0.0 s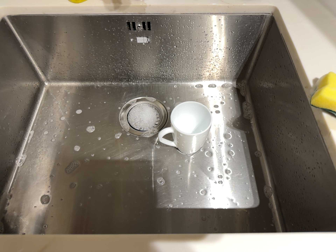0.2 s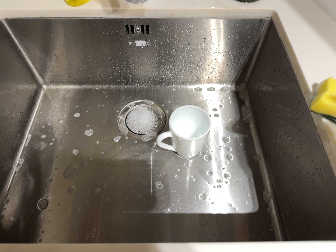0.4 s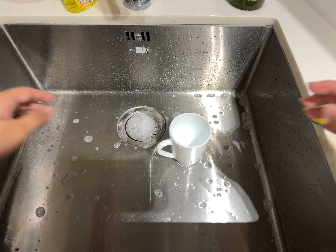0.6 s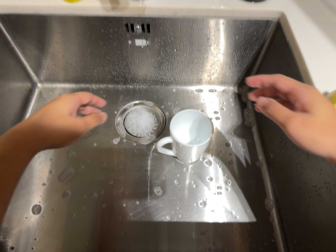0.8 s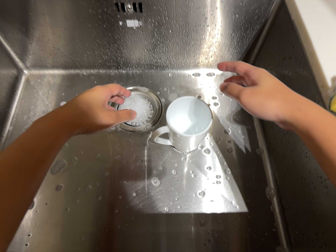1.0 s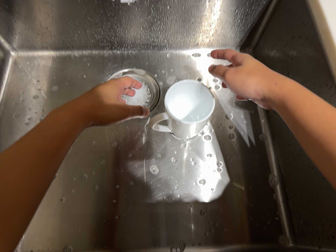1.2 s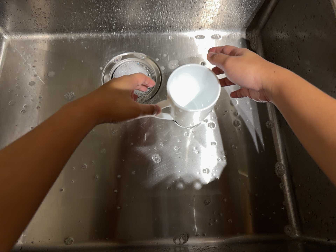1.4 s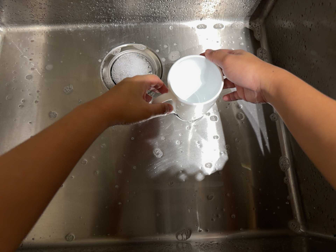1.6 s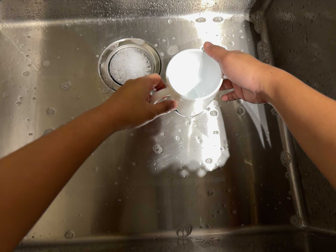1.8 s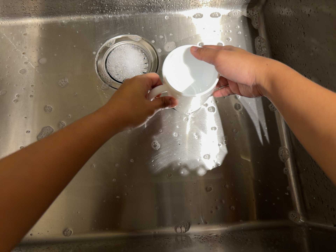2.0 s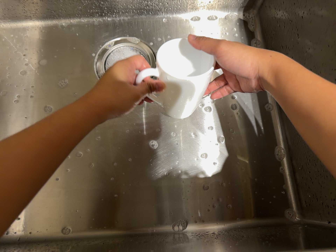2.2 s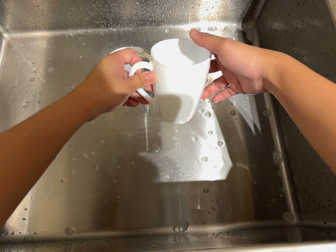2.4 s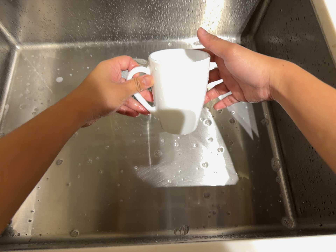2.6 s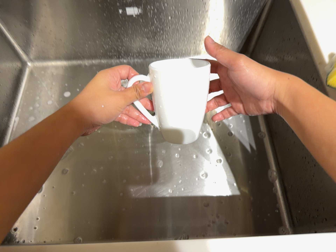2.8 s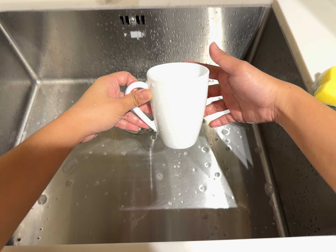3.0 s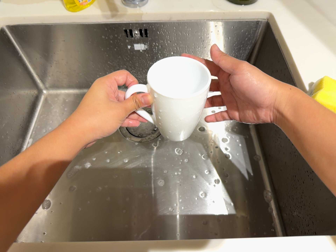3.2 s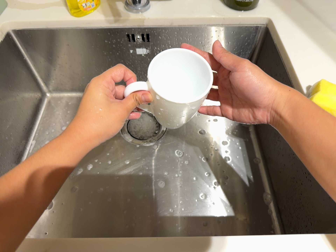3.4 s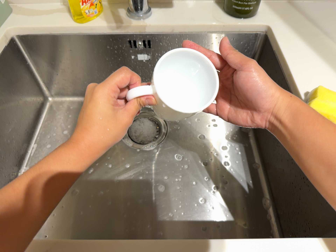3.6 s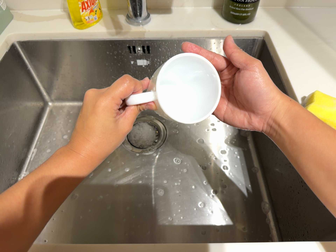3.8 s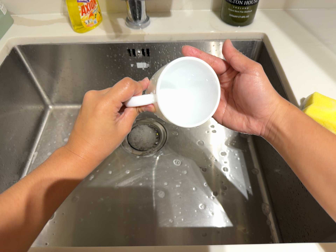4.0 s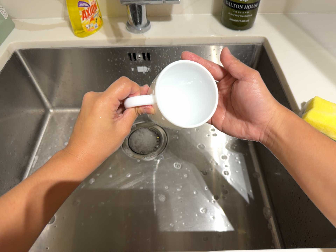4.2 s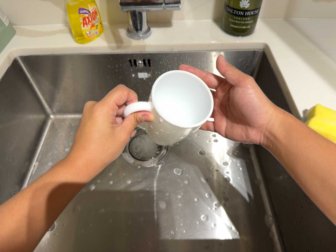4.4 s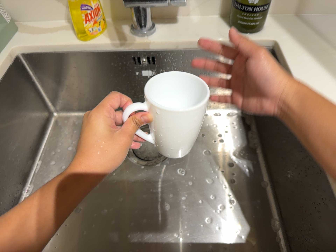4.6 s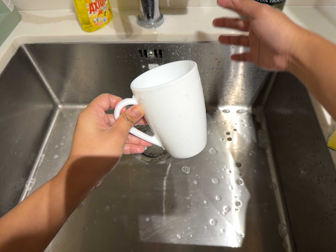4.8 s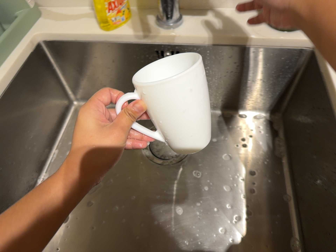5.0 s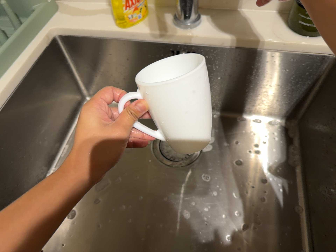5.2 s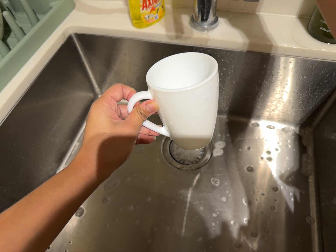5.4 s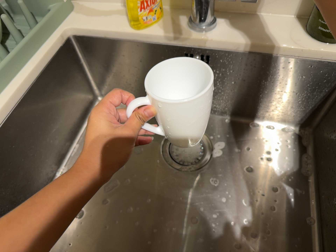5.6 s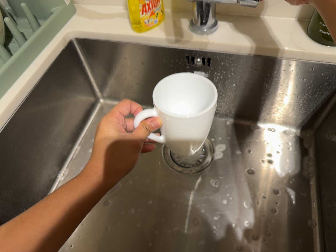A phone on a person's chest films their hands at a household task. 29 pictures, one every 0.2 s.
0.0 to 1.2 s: The camera travels forward and toward the top of its view, about 10 cm, so what stands in front looms larger. Its aim tips toward the bottom of its view by about 15 degrees, and the scene shifts upward.
1.2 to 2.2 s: The camera shifts only a little, or ends up much as it began.
2.2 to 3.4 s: The camera travels backward, about 12 cm, so what stands in front gets smaller. Its aim tips toward the top of its view by about 15 degrees, and the scene shifts downward.
3.4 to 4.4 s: The camera shifts only a little, or ends up much as it began.
4.4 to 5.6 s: The scene slides to the right, as the camera pans about 10 degrees to its left. It rolls about its line of sight by about 10 degrees, and the scene rotates clockwise.
The film runs forward here.
